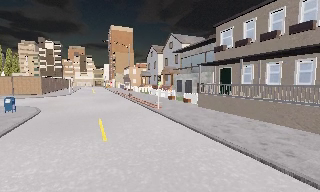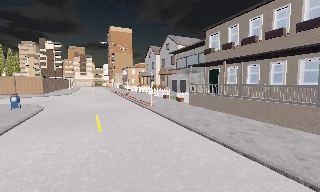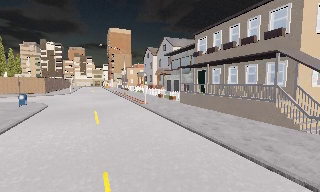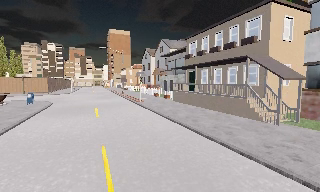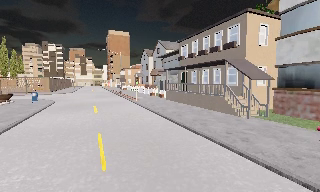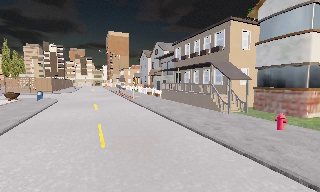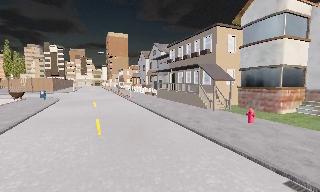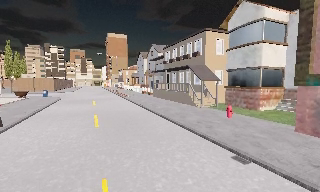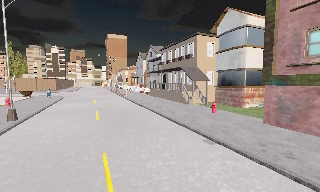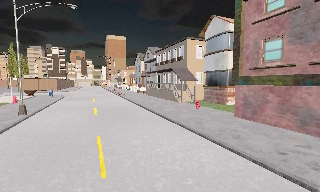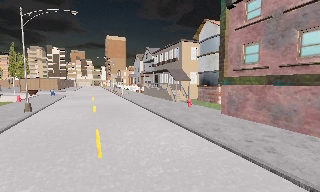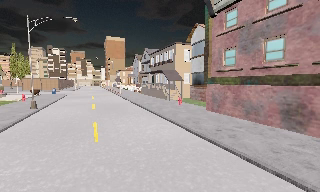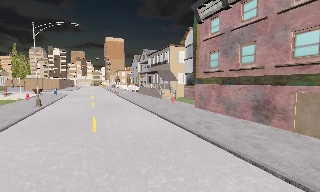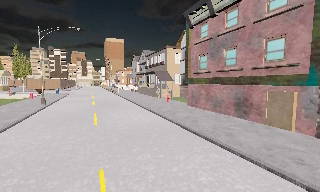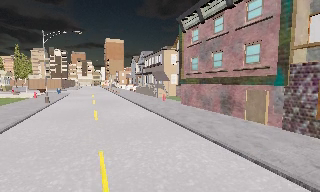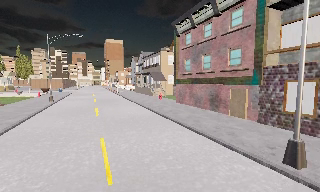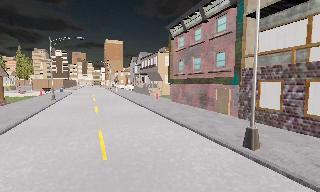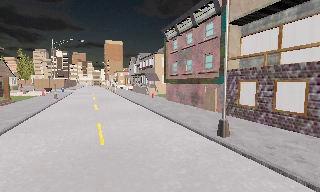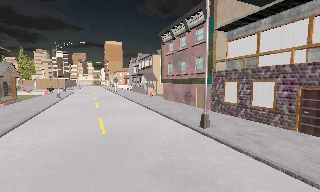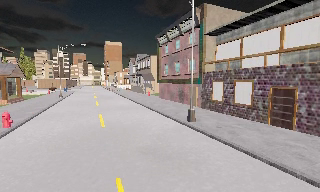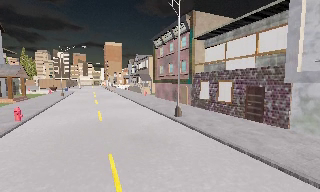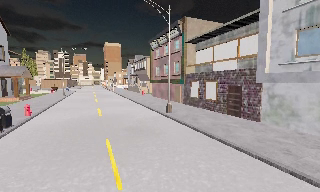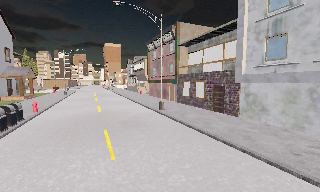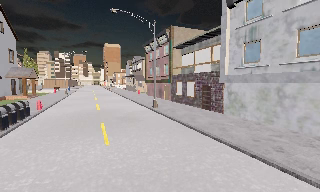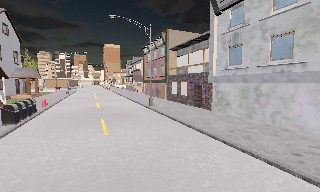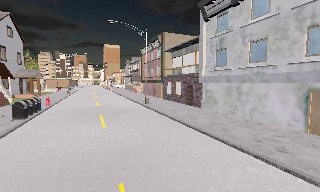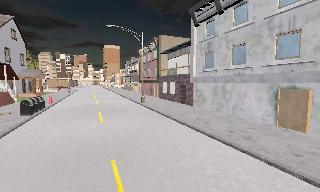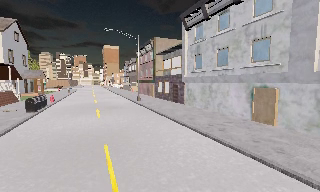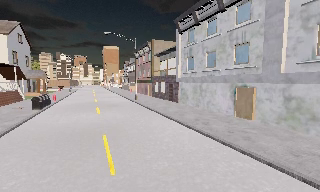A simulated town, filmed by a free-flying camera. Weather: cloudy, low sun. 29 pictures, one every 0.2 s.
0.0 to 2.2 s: The camera travels backward and to its right, about 17 m, so what stands in front gets smaller.
2.2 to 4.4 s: The camera travels backward, about 15 m, so what stands in front gets smaller.
4.4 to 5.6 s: The camera travels backward and to its right, about 7 m, so what stands in front gets smaller.
The film runs backward here.
